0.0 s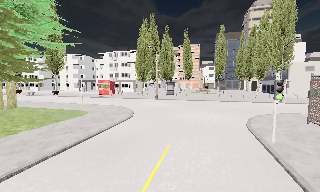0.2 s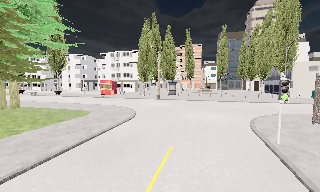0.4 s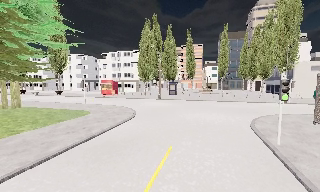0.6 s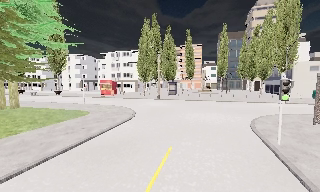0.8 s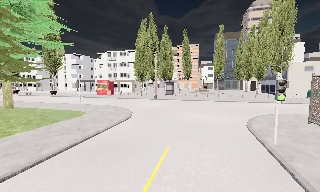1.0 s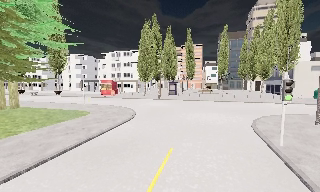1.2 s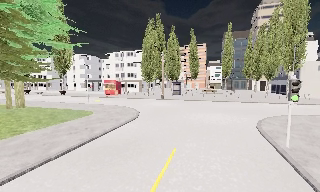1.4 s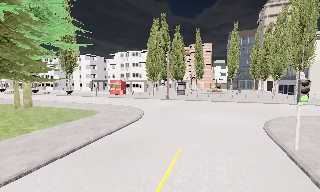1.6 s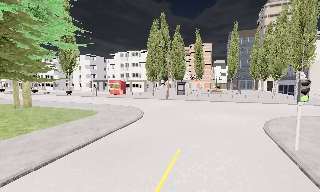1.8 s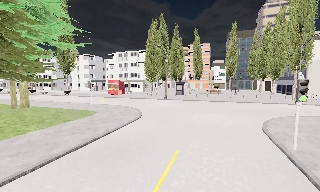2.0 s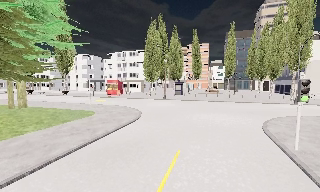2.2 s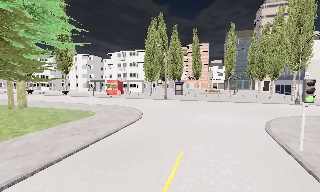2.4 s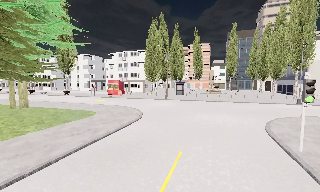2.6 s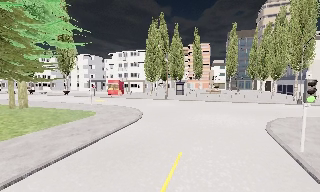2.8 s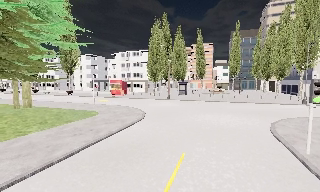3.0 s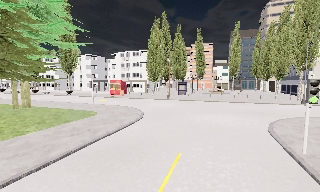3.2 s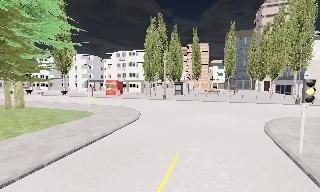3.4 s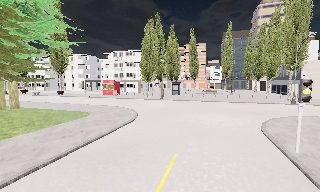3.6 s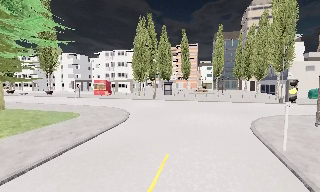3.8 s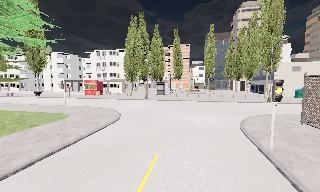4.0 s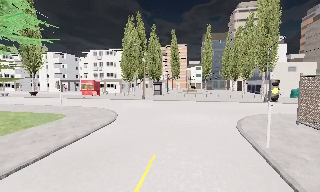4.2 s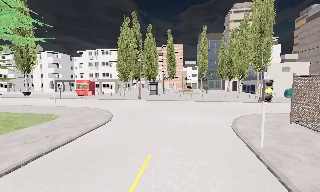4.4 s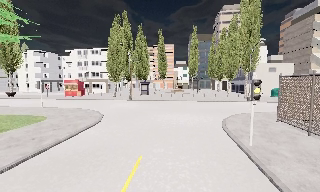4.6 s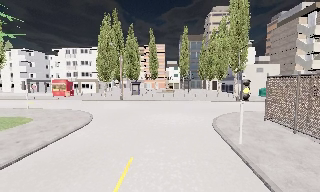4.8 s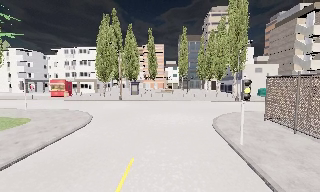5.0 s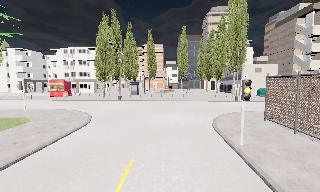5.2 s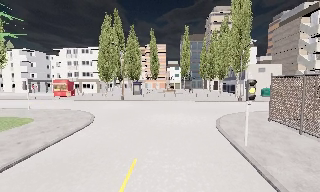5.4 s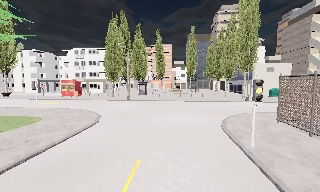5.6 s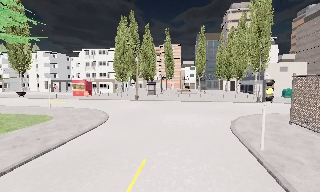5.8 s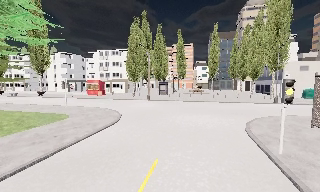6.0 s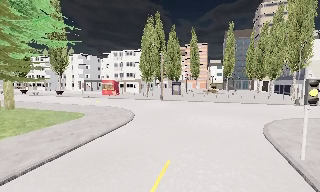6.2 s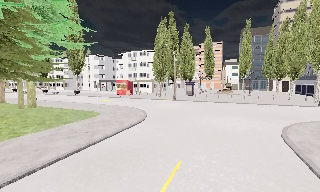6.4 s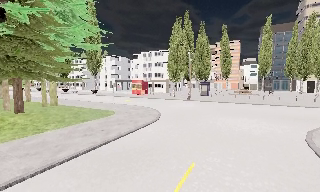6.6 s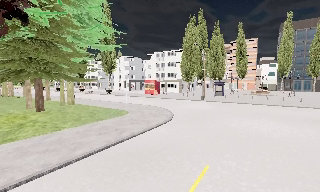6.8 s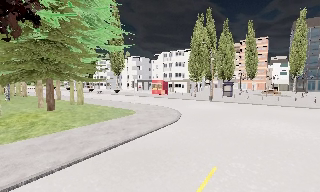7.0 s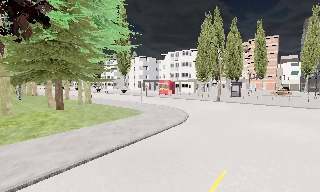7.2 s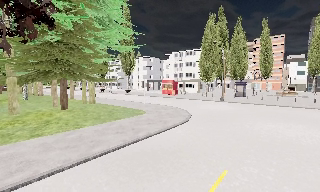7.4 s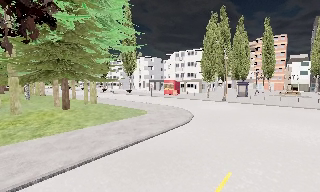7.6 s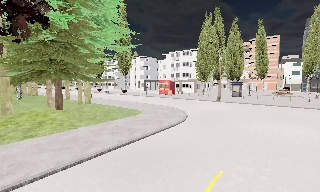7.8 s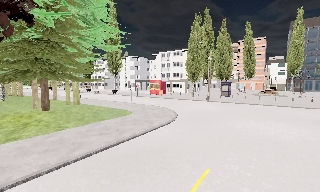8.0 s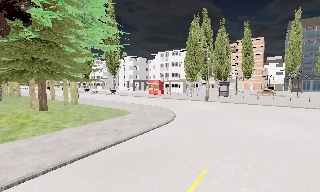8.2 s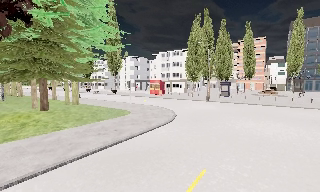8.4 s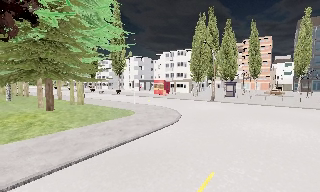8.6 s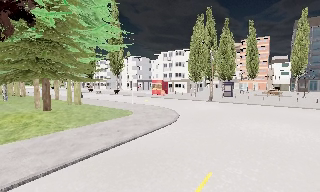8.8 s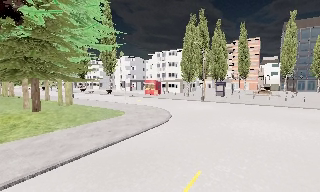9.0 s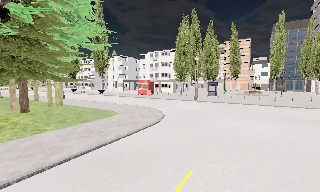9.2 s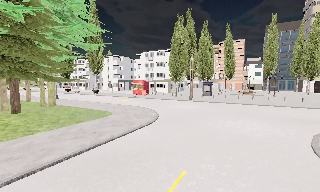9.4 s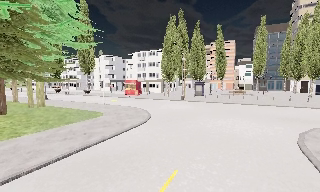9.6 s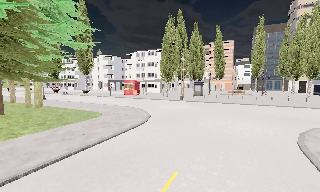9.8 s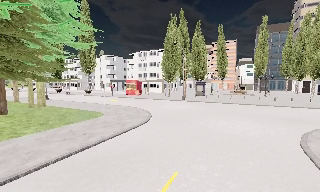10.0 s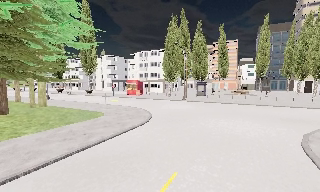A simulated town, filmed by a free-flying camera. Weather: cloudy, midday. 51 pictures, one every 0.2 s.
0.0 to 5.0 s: The camera pans to its right, which is clockwise from overhead, by about 15 degrees. It travels forward, about 1 m, so what stands in front looms larger.
5.0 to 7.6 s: The camera pans to its left, which is counterclockwise from overhead, by about 35 degrees.
7.6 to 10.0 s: The camera travels to its right, about 0.5 m, so close, fixed things drift to the left.
The film runs forward here.
